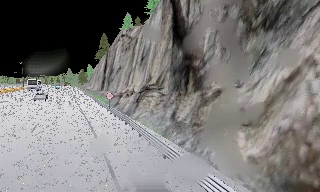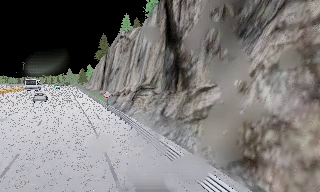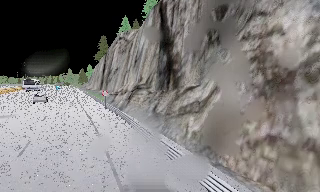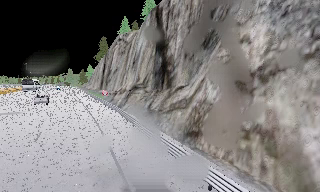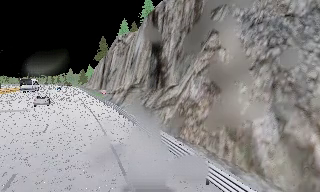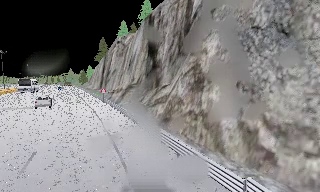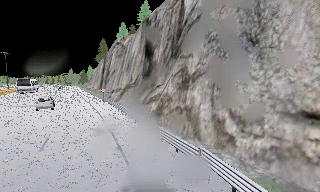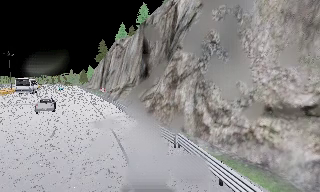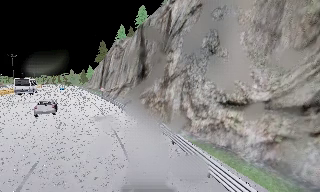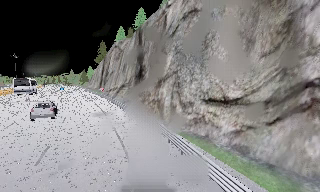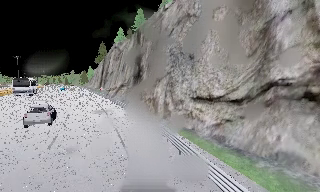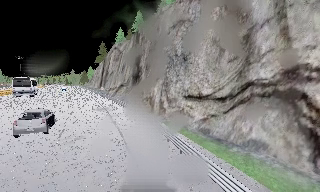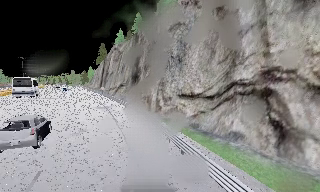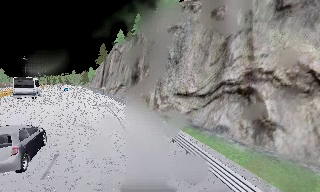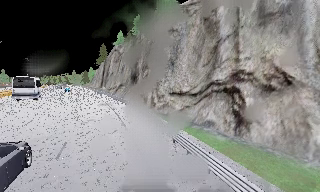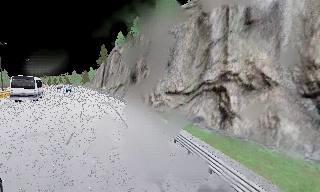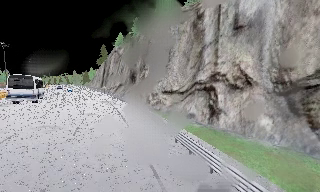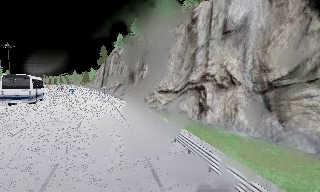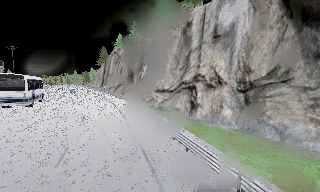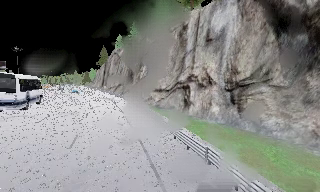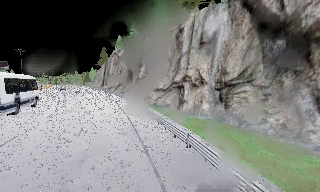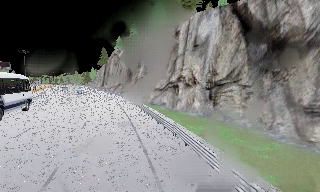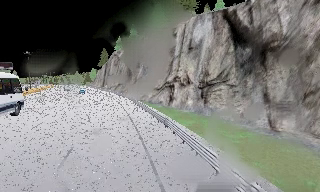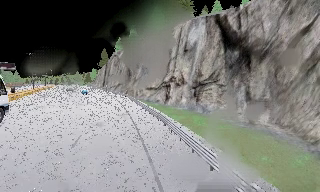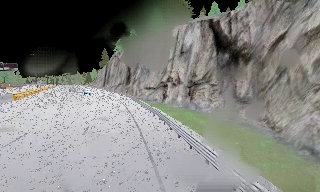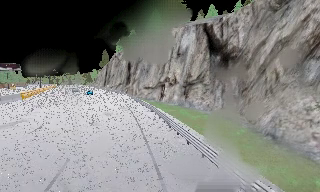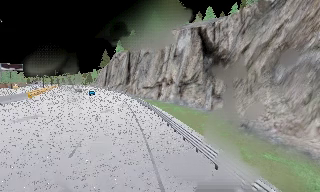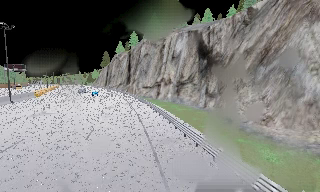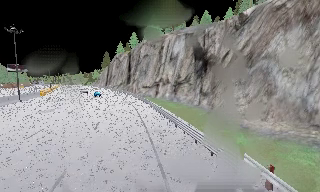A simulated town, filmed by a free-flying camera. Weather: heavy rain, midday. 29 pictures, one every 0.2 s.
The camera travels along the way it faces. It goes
backward.
0.0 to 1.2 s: The camera travels backward and to its right, about 11 m, so what stands in front gets smaller.
1.2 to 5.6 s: The camera travels backward, about 40 m, so what stands in front gets smaller.
The film runs backward here.
